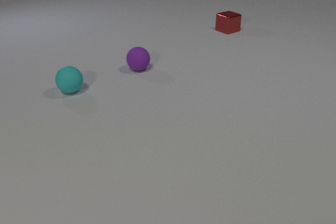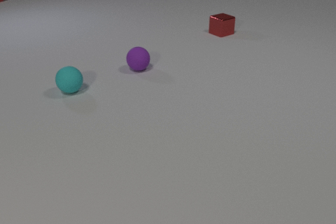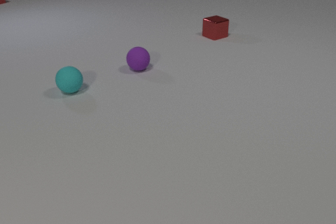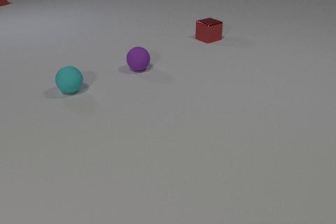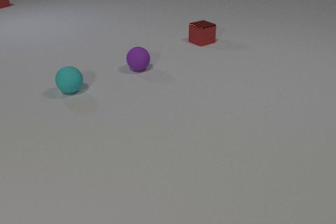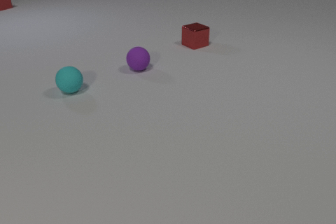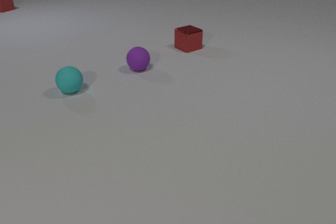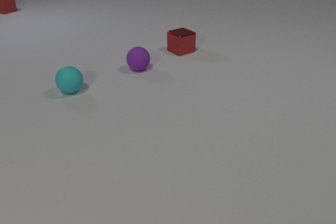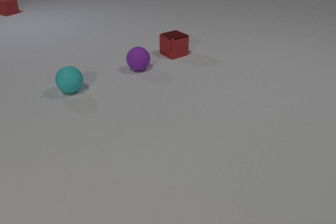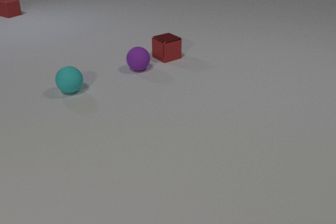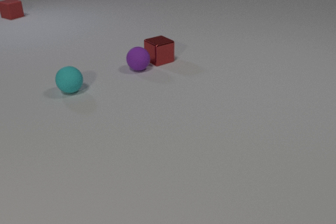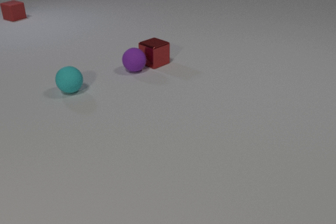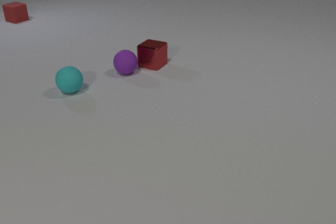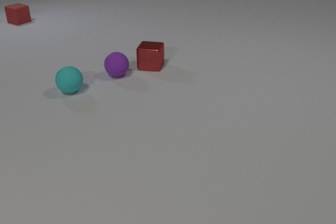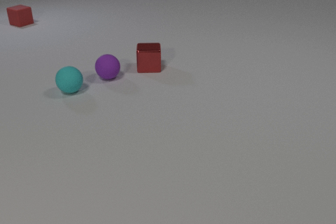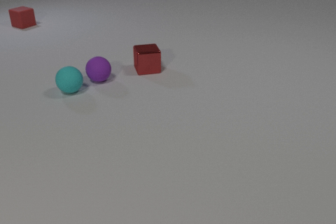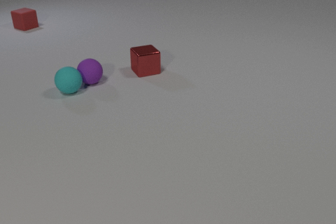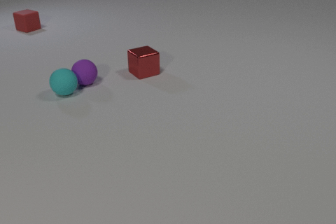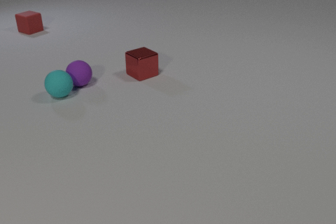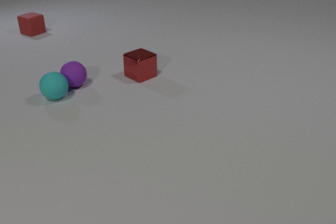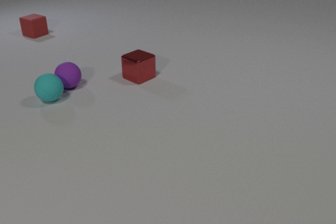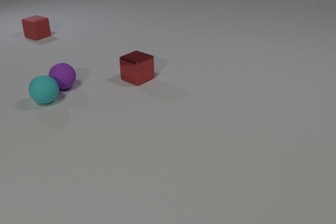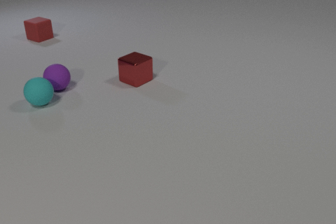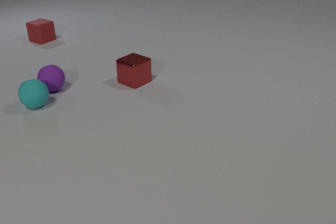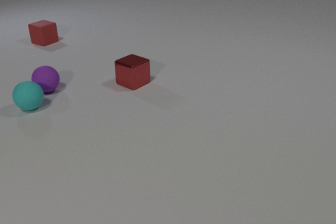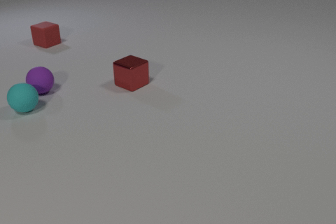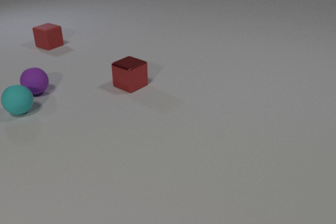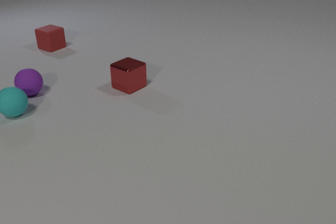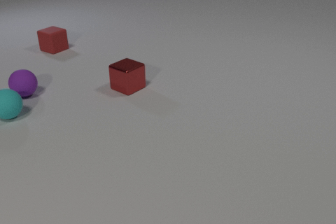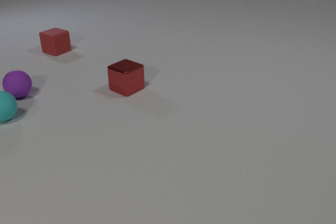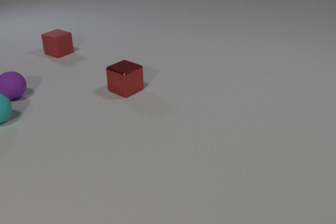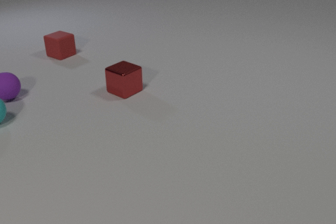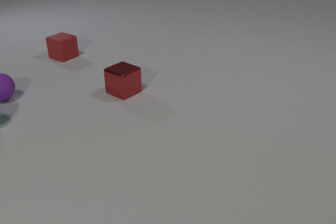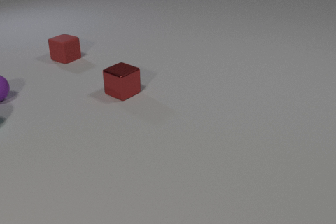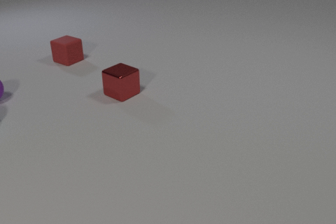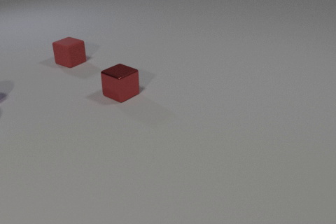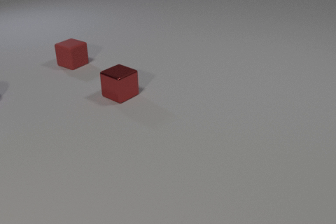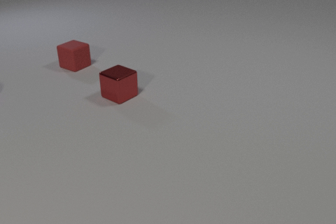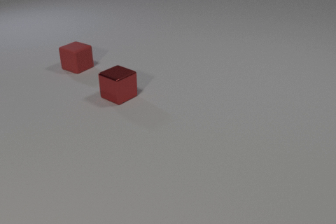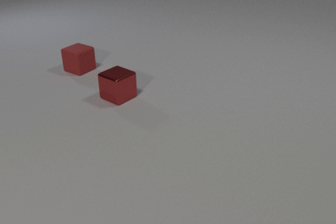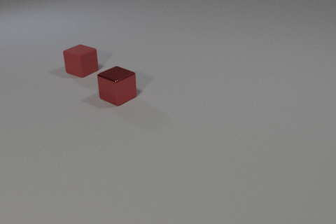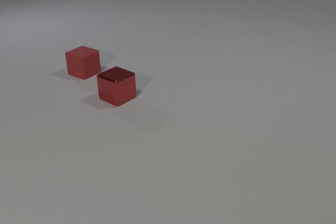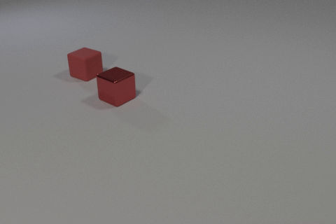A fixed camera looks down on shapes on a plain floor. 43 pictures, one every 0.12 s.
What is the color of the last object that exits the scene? purple.
What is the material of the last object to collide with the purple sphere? rubber.
What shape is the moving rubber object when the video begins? cube.
0.00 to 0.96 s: The red metal cube slides toward the camera and to the left. The red rubber cube slides toward the camera.
0.96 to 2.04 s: The red metal cube slides toward the camera and to the left, spins counterclockwise seen from above by about 90 degrees, its near face sliding to the right. The purple rubber sphere rolls to the left and toward the camera. The red rubber cube slides toward the camera. The cyan rubber sphere rolls to the left. The red metal cube and the purple rubber sphere collide. The purple rubber sphere and the cyan rubber sphere collide.
2.04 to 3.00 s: The red metal cube slides toward the camera and to the left. The purple rubber sphere rolls to the left. The red rubber cube slides toward the camera. The cyan rubber sphere rolls to the left and toward the camera.
3.00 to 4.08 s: The red metal cube slides toward the camera and to the left. The purple rubber sphere rolls to the left. The red rubber cube slides toward the camera. The cyan rubber sphere rolls to the left and toward the camera, leaves at the left edge.
4.08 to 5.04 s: The red metal cube slides toward the camera. The purple rubber sphere leaves at the left edge. The red rubber cube slides toward the camera and to the right.
